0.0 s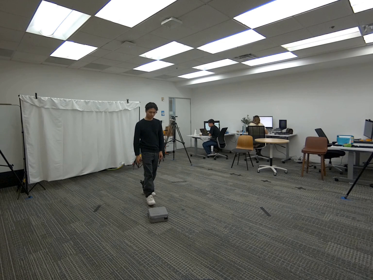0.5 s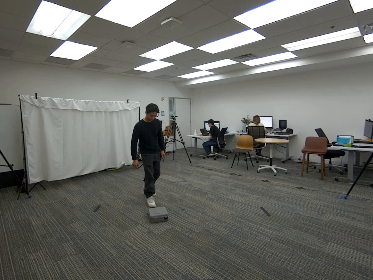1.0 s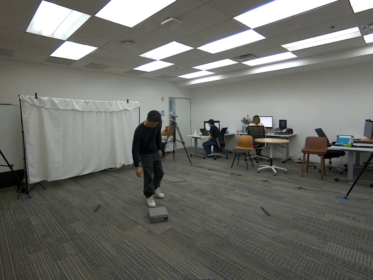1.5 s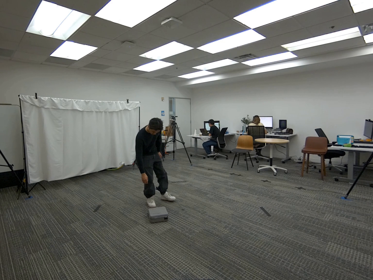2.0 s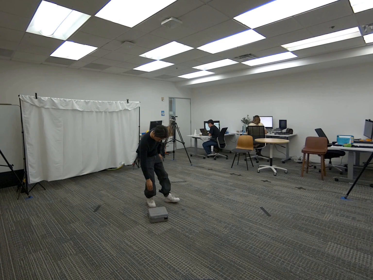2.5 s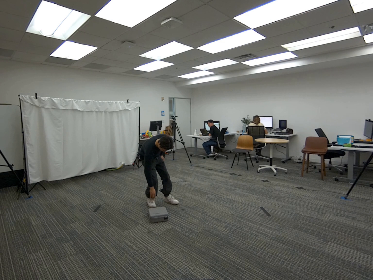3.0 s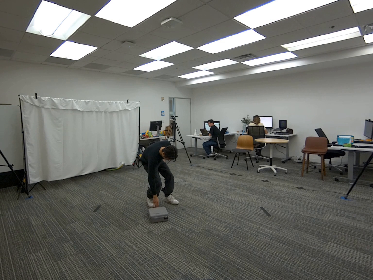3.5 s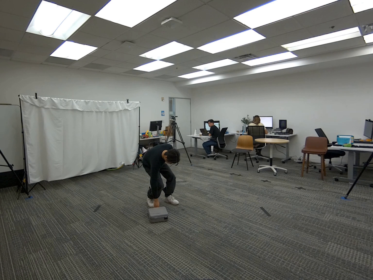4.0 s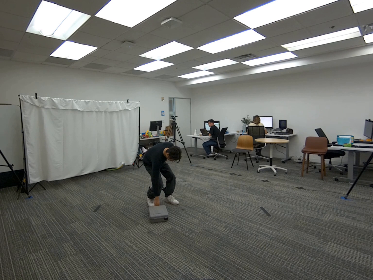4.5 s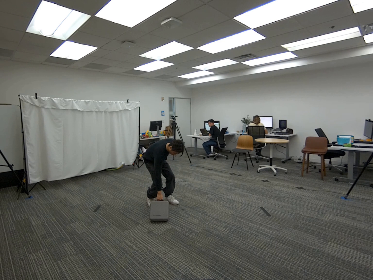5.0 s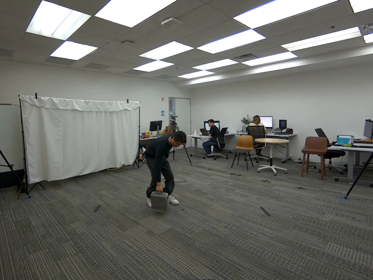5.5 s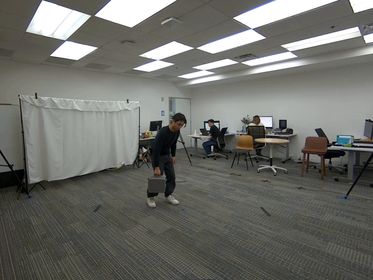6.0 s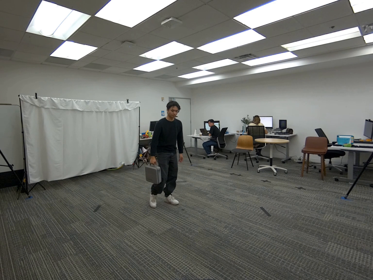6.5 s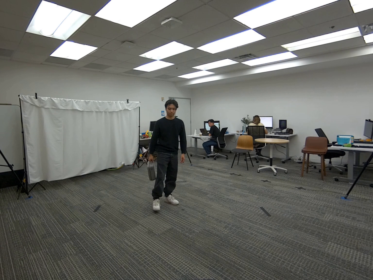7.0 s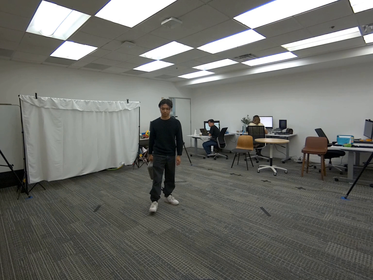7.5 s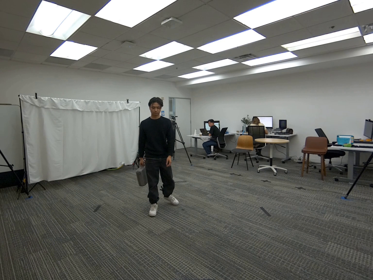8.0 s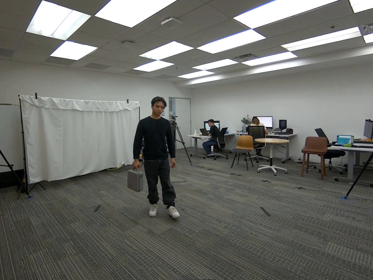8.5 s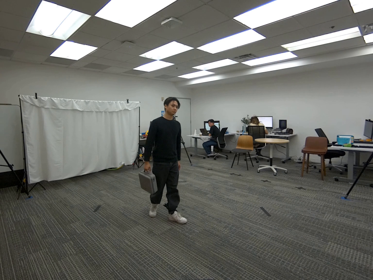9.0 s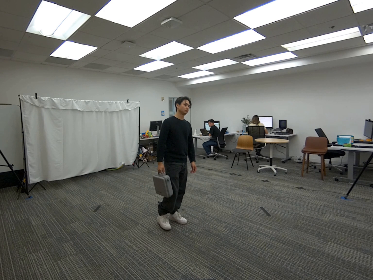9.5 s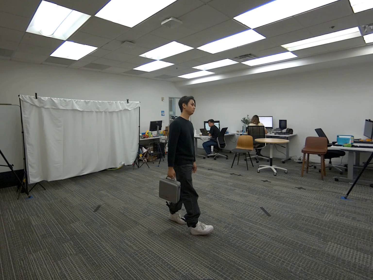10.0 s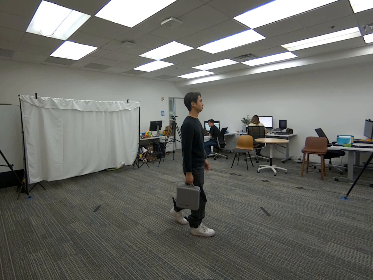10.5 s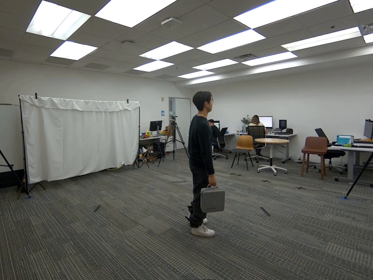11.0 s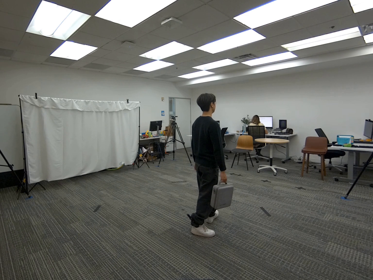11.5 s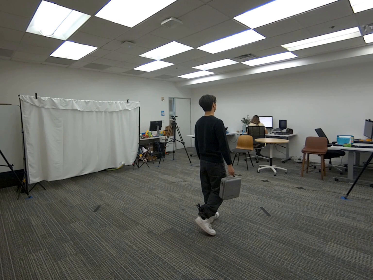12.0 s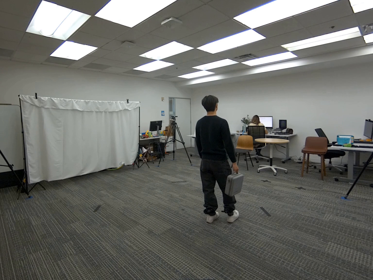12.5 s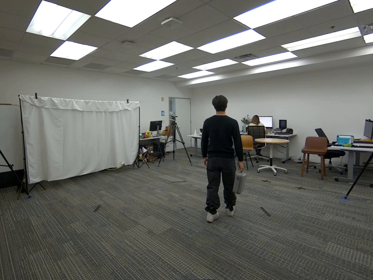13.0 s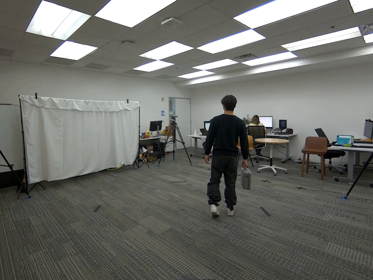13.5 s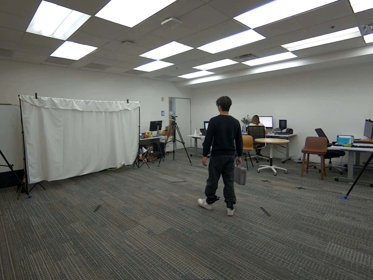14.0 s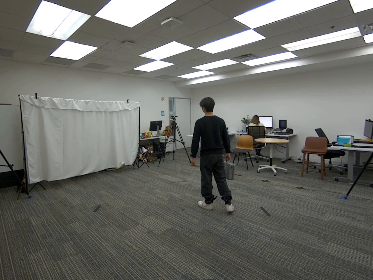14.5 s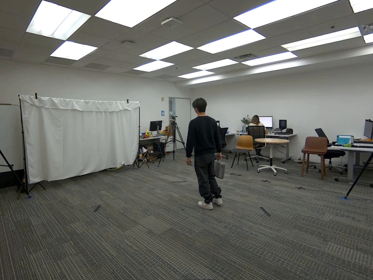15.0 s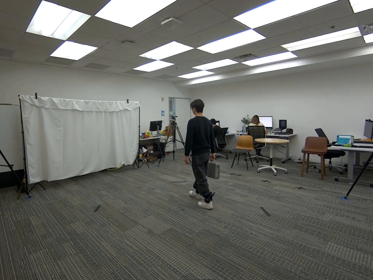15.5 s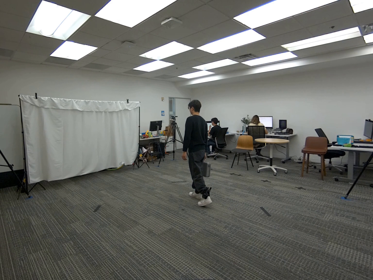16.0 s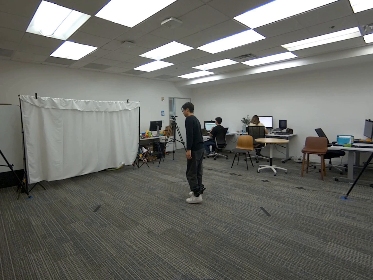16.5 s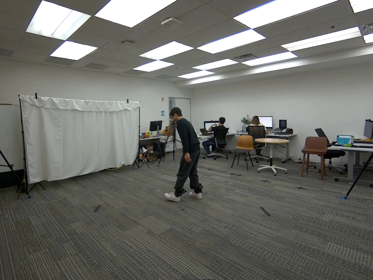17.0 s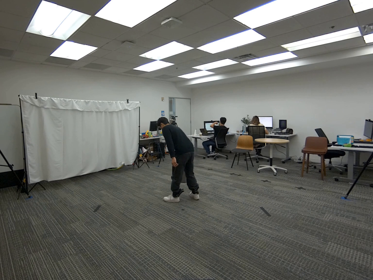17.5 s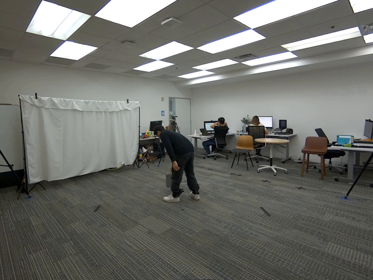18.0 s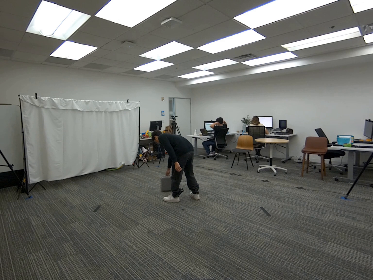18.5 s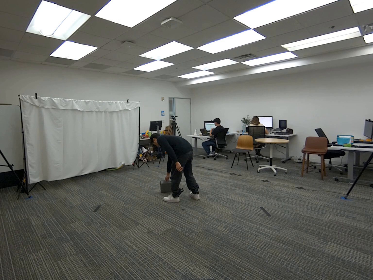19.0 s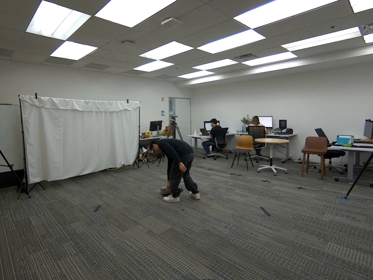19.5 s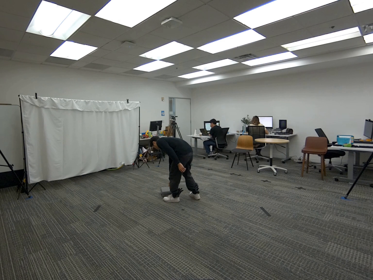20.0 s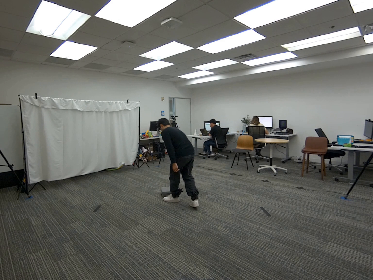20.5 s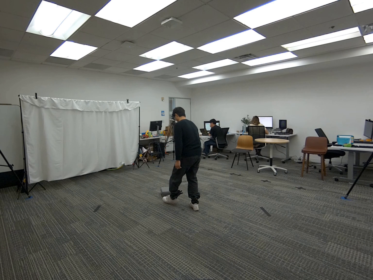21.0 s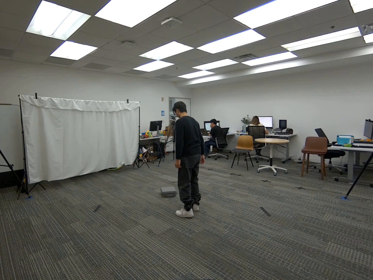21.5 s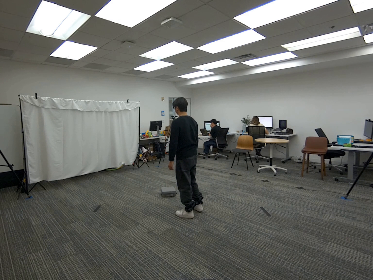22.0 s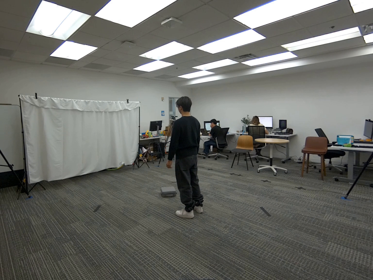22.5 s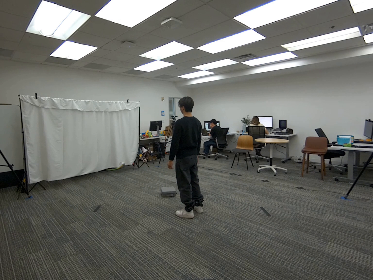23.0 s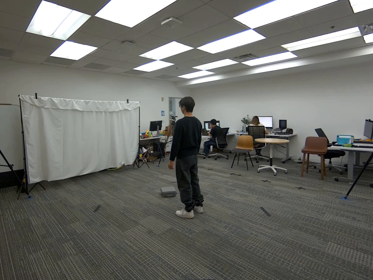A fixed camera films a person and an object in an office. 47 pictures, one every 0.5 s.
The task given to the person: Walk over to the gray case on the ground and pick up the gray case from the handle with your right hand, and walk within the bounding area and place it on the floor when done.
